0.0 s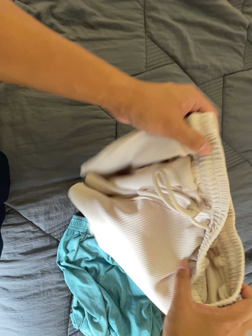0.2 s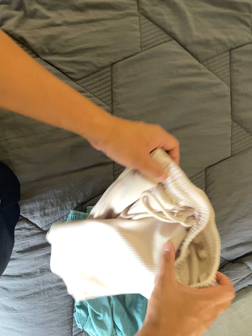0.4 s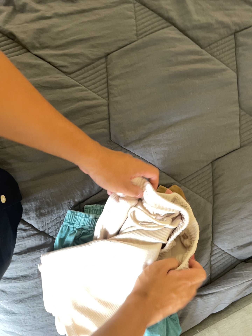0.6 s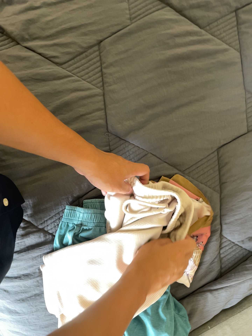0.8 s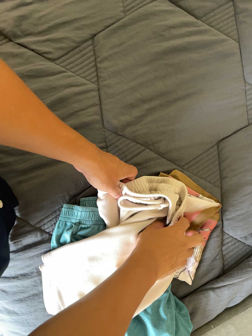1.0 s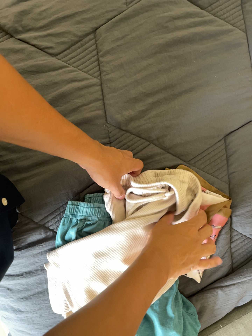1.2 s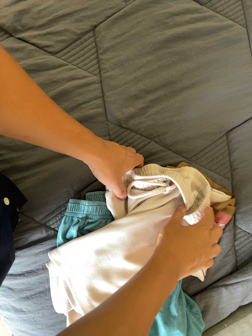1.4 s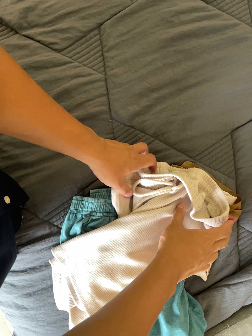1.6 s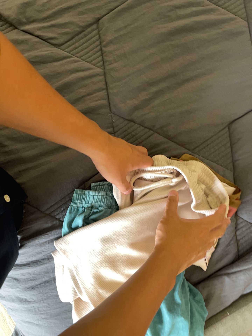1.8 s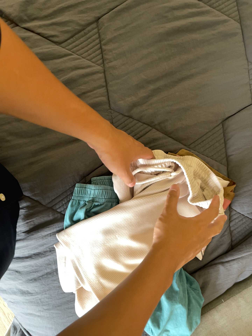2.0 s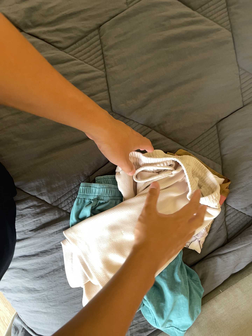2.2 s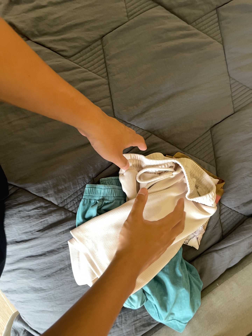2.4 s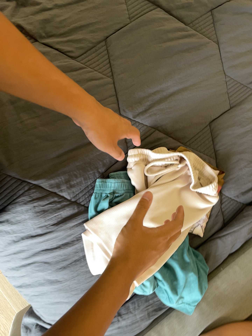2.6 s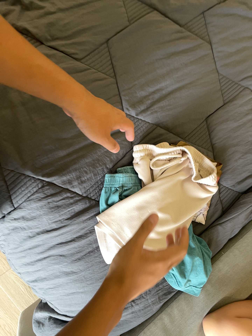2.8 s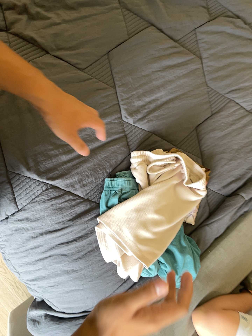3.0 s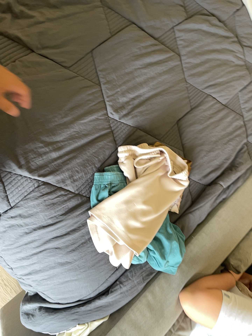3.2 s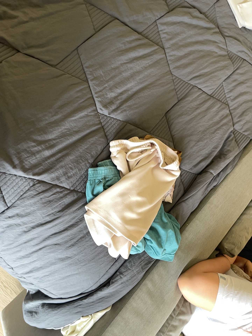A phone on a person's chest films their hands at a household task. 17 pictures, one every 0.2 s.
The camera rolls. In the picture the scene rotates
counterclockwise.
0.0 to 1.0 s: The camera pans to its left by about 15 degrees. It travels to its right and forward, about 20 cm. It rolls about its line of sight by about 10 degrees, and the scene rotates counterclockwise.
1.0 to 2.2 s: The camera travels to its left, backward and toward the bottom of its view, about 14 cm.
2.2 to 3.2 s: The camera pans to its right by about 20 degrees. It travels to its left and backward, about 24 cm. It rolls about its line of sight by about 10 degrees, and the scene rotates counterclockwise.
The film runs backward here.
